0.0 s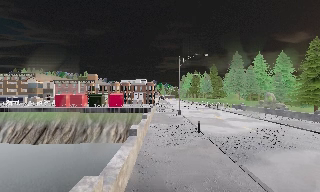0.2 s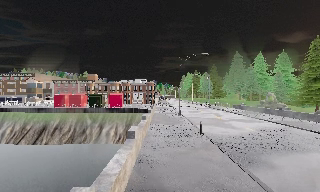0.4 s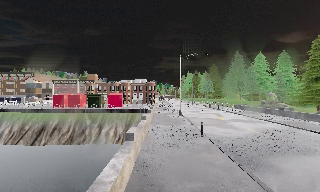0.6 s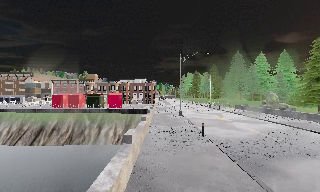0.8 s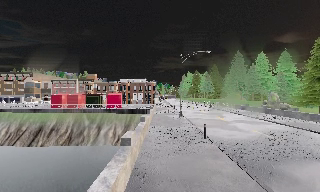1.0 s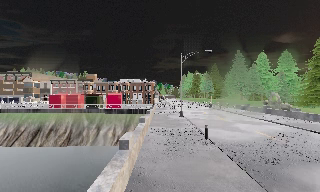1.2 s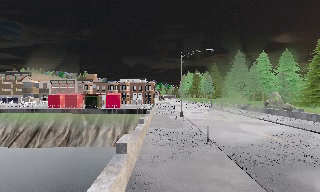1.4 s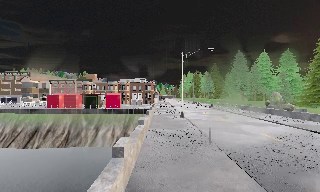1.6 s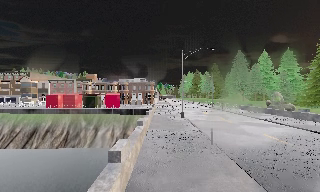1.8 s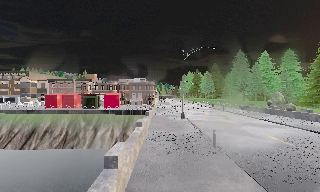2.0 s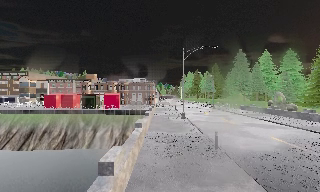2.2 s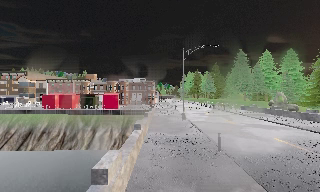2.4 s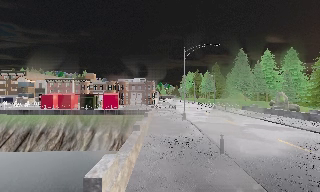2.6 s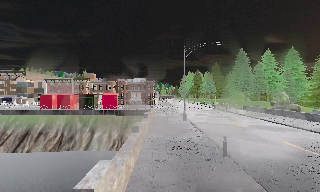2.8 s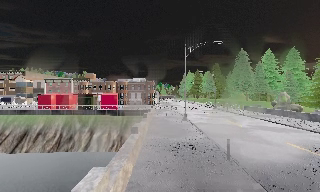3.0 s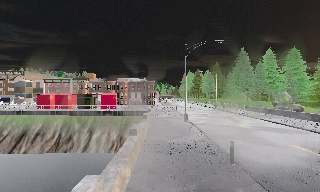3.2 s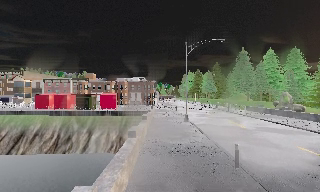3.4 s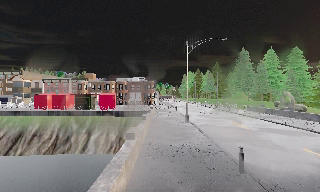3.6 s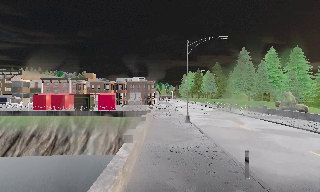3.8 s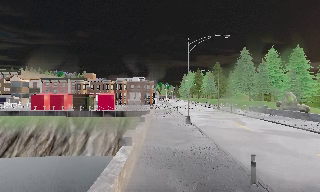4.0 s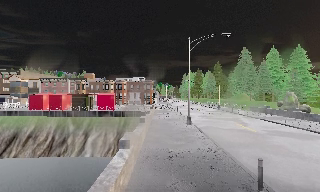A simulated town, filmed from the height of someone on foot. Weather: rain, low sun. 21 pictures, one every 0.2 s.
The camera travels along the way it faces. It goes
forward.
0.0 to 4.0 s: The camera travels forward, about 7 m, so what stands in front looms larger.
The film runs forward here.
